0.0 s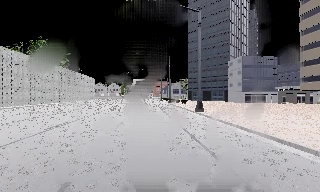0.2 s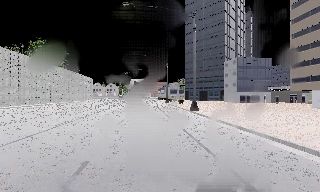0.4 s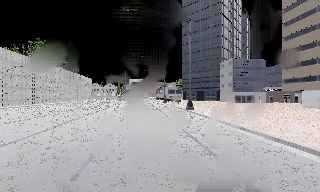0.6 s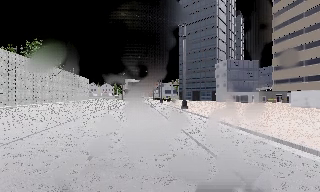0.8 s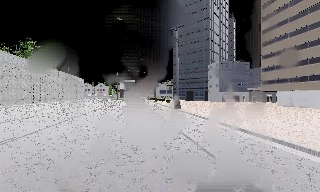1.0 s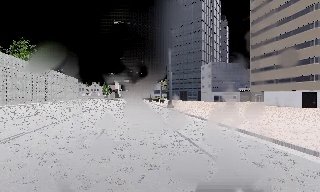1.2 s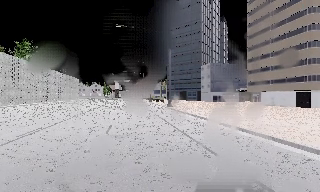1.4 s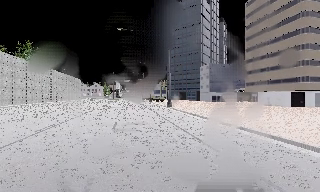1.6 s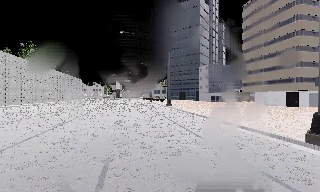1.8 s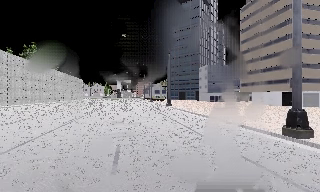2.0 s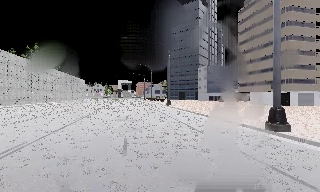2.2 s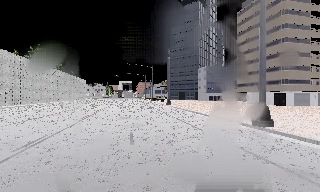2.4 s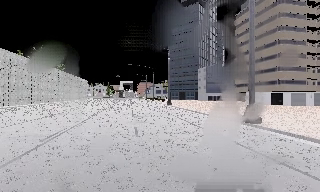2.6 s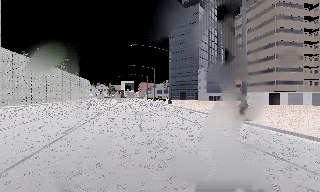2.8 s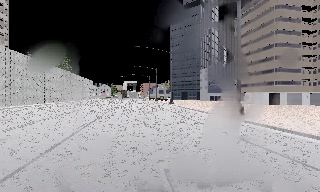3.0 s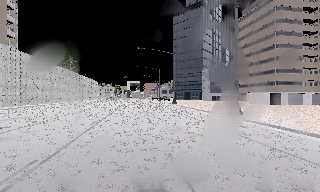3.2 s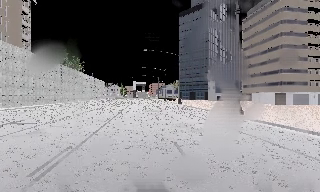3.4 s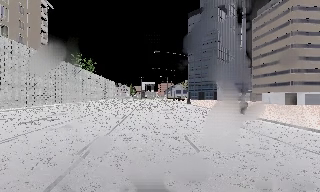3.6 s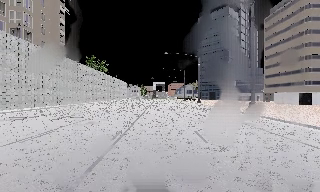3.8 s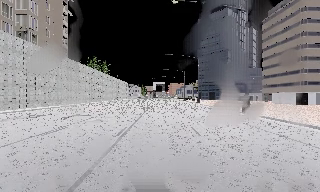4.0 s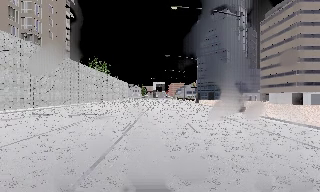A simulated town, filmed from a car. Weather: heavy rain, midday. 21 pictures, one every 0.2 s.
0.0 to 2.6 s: The camera travels backward, about 14 m, so what stands in front gets smaller.
2.6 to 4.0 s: The camera pans to its left, which is counterclockwise from overhead, by about 10 degrees. It travels backward, about 8 m, so what stands in front gets smaller.
The film runs backward here.
